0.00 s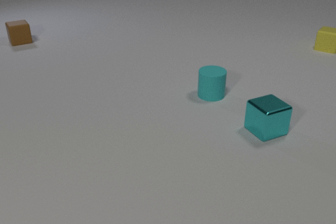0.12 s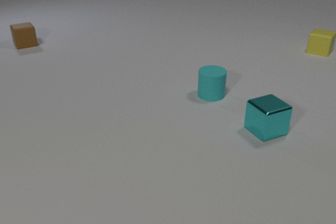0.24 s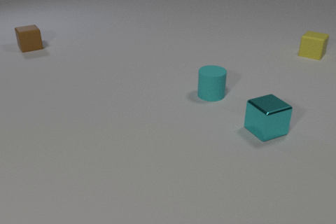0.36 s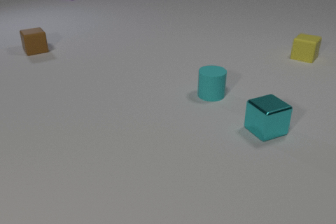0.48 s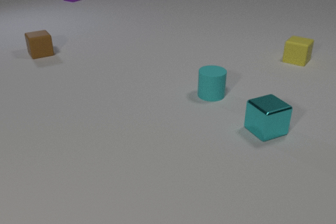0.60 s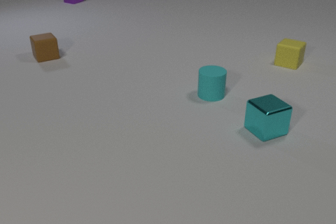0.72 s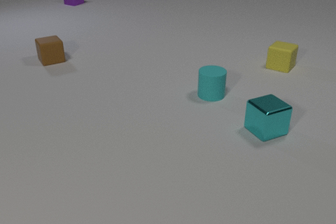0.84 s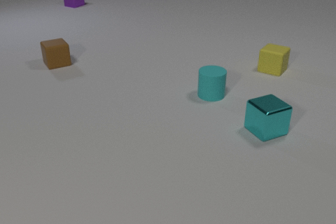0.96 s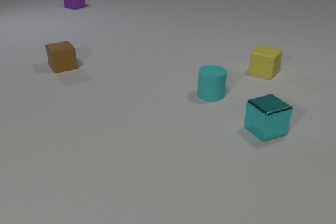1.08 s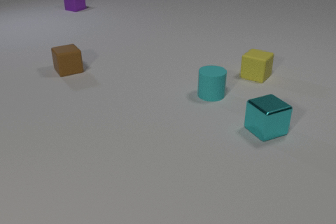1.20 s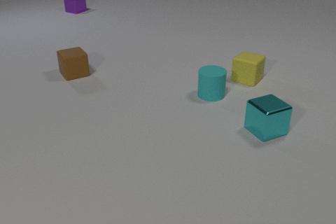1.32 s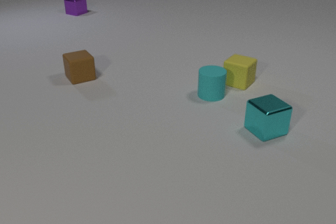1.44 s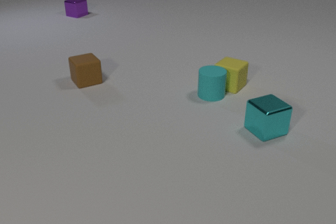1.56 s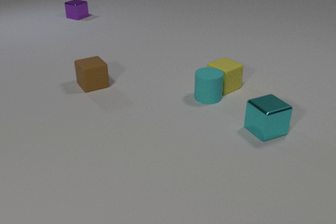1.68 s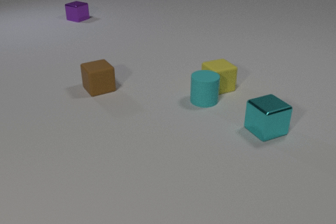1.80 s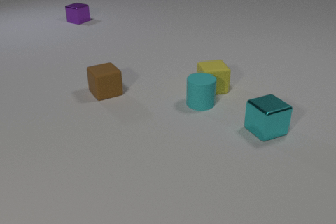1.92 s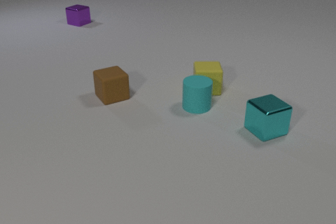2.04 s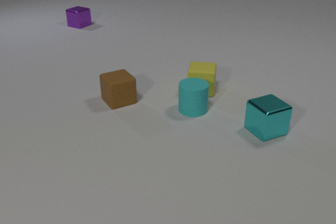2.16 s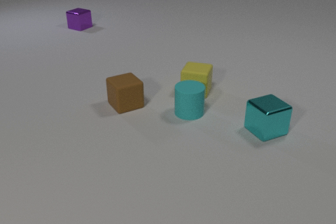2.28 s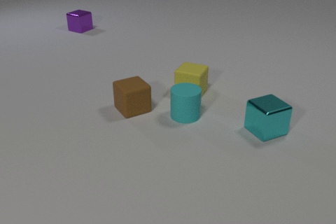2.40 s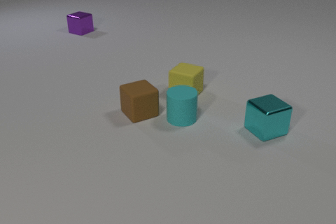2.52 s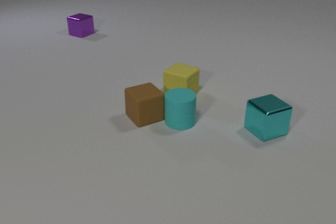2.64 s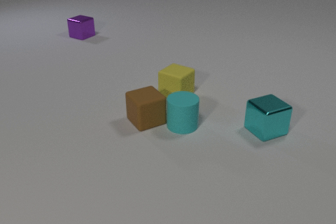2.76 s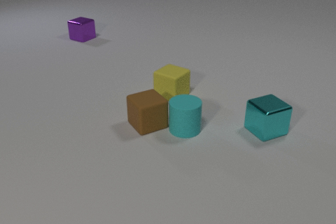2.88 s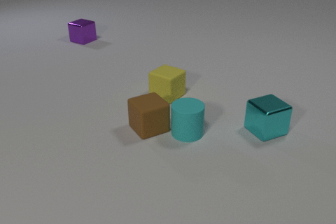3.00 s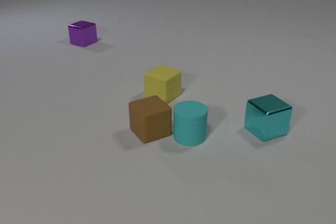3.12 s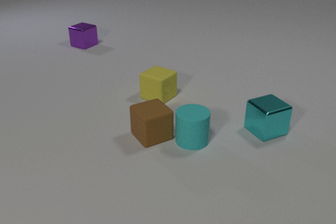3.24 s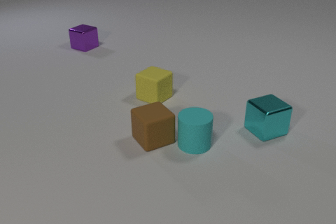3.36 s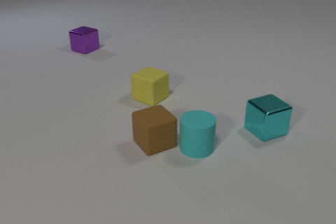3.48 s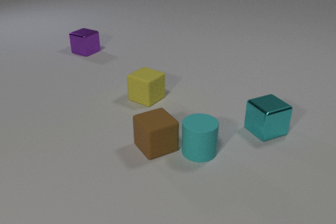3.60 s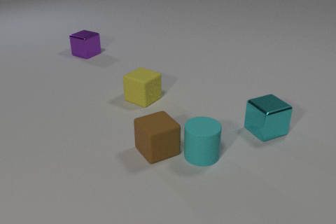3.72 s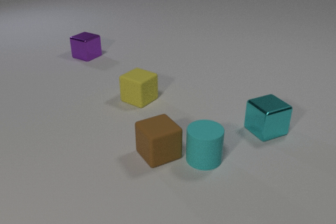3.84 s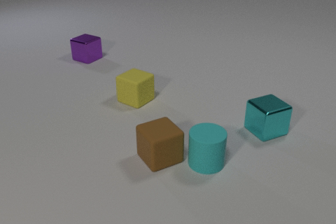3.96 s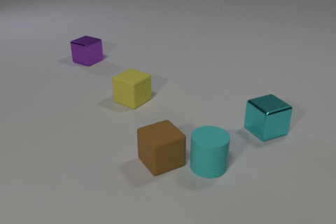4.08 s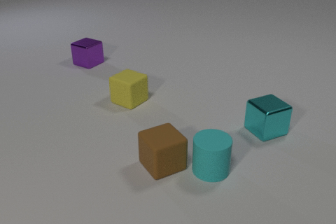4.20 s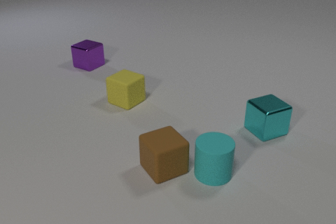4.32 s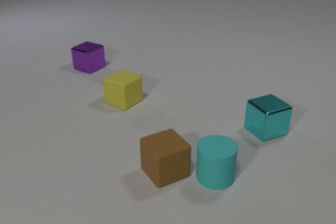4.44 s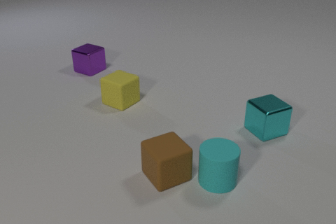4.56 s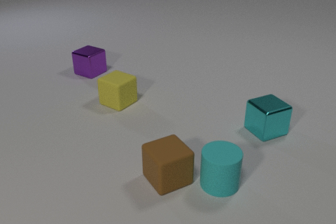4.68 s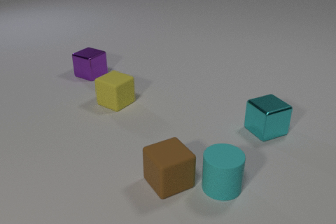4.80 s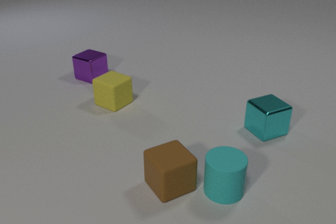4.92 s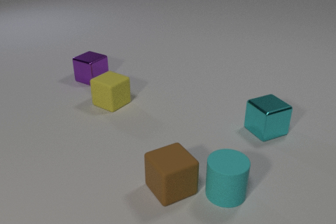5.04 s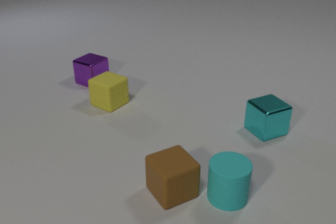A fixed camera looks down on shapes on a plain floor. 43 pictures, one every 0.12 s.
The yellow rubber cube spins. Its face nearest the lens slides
to the left.
The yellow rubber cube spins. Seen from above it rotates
clockwise.
0.00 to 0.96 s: The yellow rubber cube slides toward the camera and to the left. The purple metal cube comes in at the top edge, slides toward the camera. The brown rubber cube slides toward the camera and to the right.
0.96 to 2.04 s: The yellow rubber cube slides to the left and toward the camera, spins so that its near face slides to the left, clockwise seen from above. The cyan rubber cylinder slides toward the camera and to the left. The purple metal cube slides toward the camera. The brown rubber cube slides toward the camera and to the right. The yellow rubber cube and the cyan rubber cylinder collide.
2.04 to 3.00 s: The yellow rubber cube slides to the left, spins so that its near face slides to the left, clockwise seen from above. The cyan rubber cylinder slides toward the camera. The purple metal cube slides toward the camera. The brown rubber cube slides toward the camera and to the right. The cyan rubber cylinder and the brown rubber cube collide.
3.00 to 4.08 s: The yellow rubber cube slides to the left. The cyan rubber cylinder slides toward the camera and to the right. The purple metal cube slides toward the camera. The brown rubber cube slides toward the camera.
4.08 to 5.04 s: The yellow rubber cube slides to the left. The cyan rubber cylinder slides toward the camera and to the right. The purple metal cube slides toward the camera. The brown rubber cube slides toward the camera.
What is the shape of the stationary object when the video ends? cube.
How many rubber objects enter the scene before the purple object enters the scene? 0.
What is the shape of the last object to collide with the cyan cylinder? cube.
